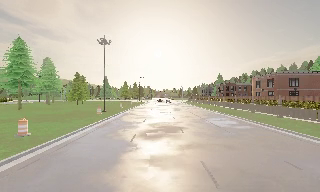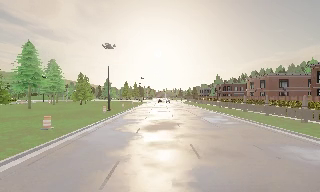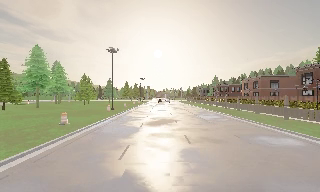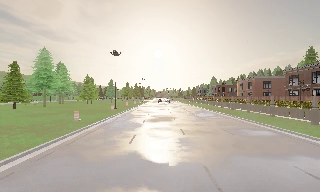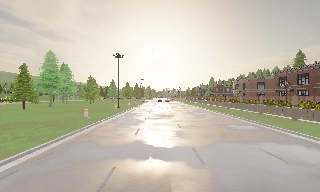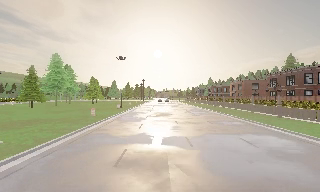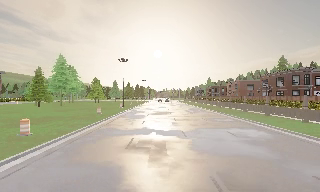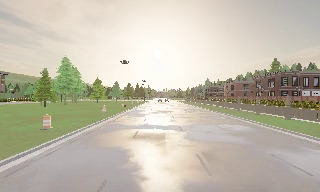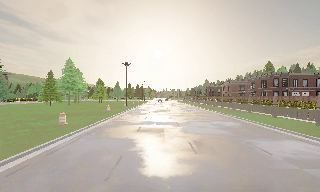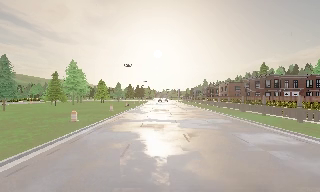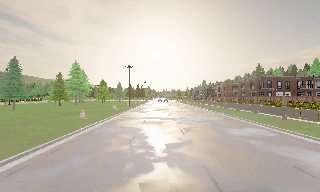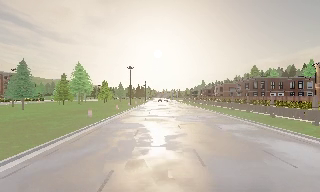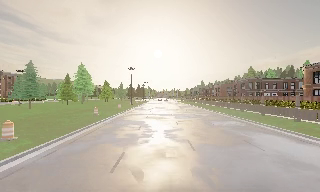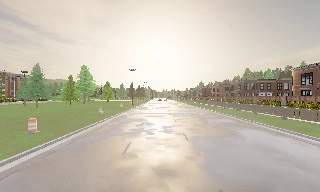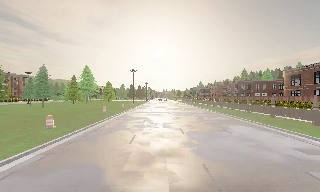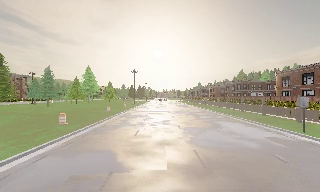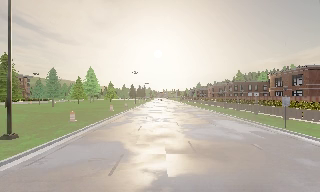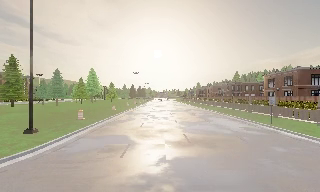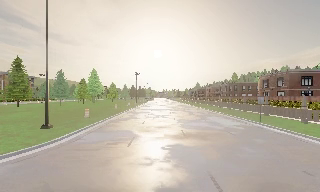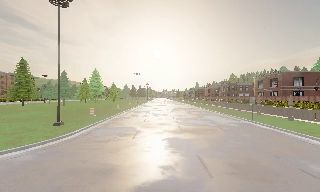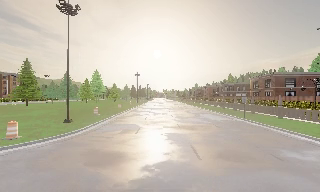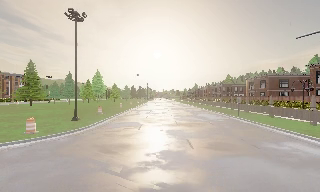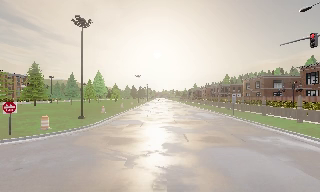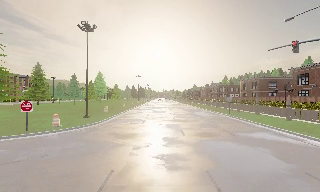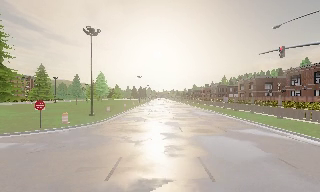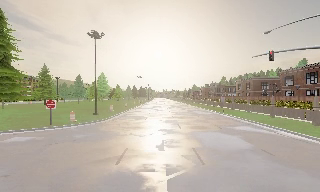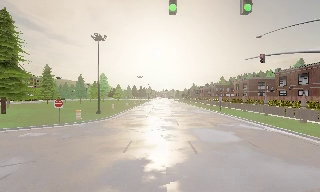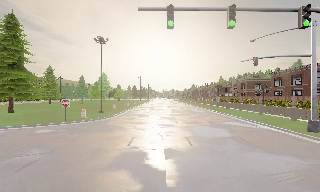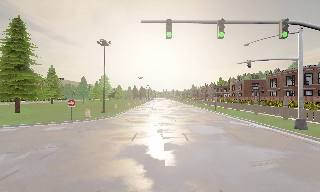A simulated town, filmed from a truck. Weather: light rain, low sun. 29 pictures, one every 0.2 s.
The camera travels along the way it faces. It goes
backward.
0.0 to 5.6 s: The camera travels backward, about 50 m, so what stands in front gets smaller. It loses speed.
The film runs backward here.
